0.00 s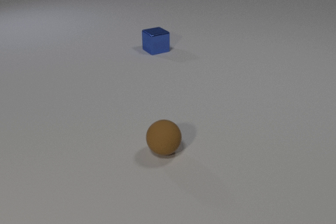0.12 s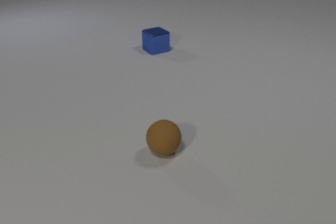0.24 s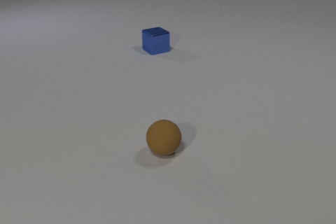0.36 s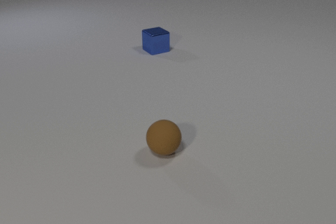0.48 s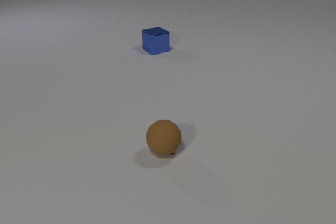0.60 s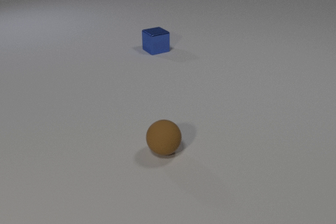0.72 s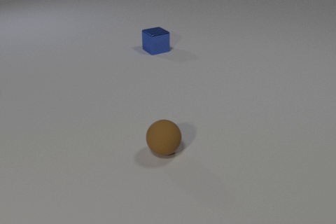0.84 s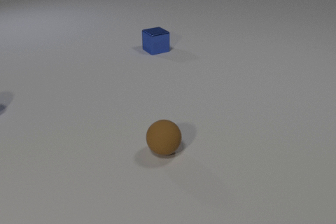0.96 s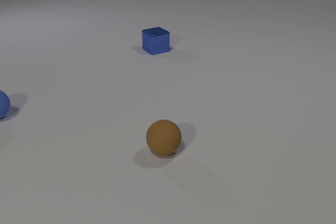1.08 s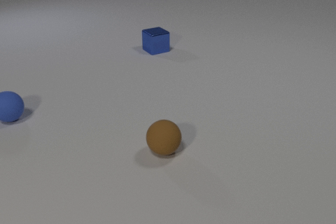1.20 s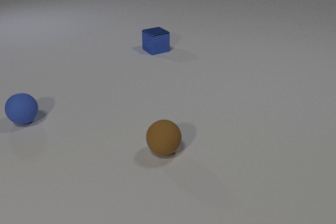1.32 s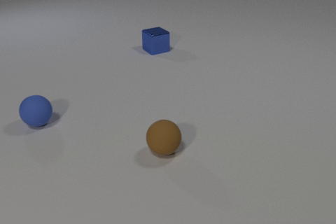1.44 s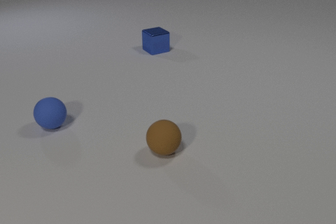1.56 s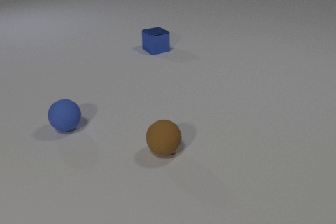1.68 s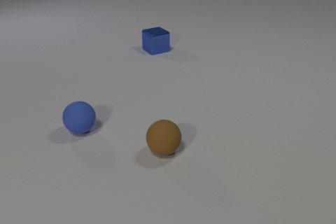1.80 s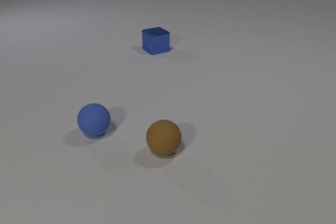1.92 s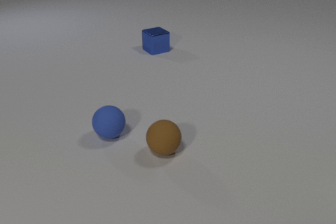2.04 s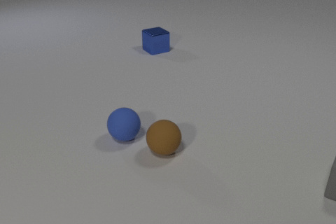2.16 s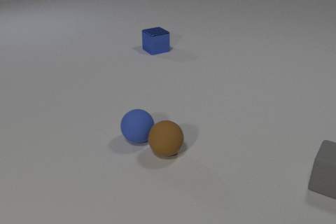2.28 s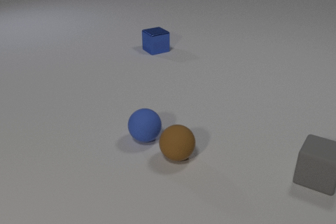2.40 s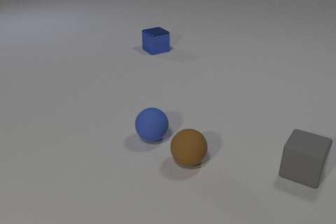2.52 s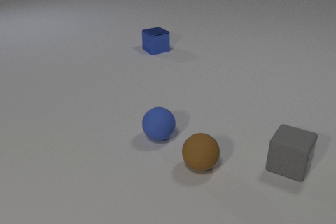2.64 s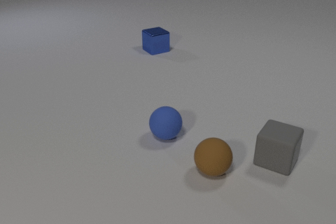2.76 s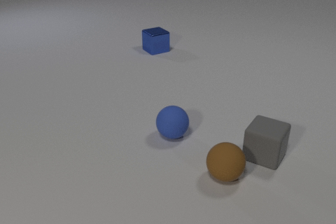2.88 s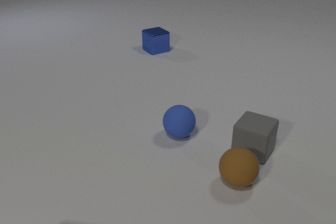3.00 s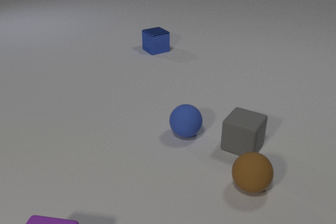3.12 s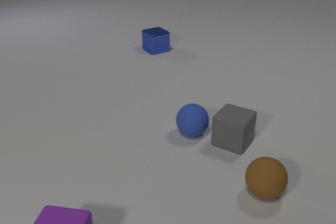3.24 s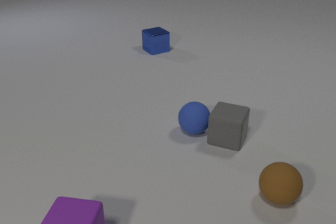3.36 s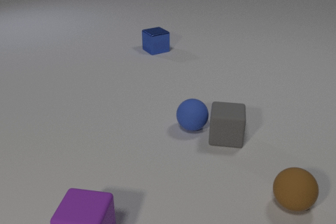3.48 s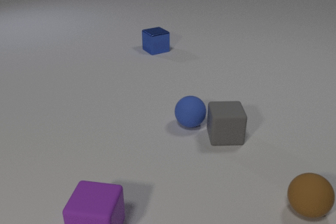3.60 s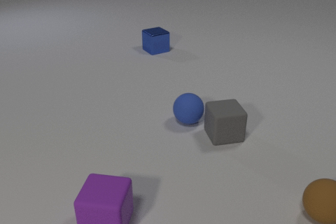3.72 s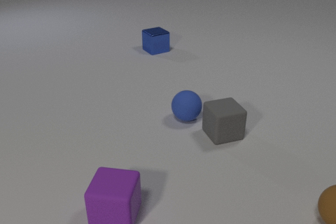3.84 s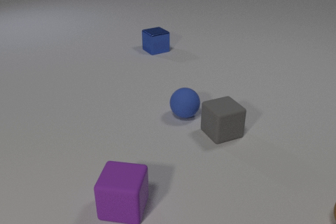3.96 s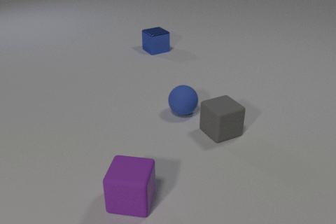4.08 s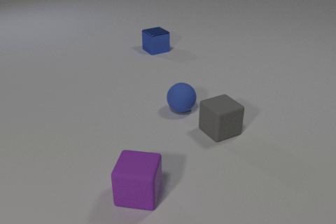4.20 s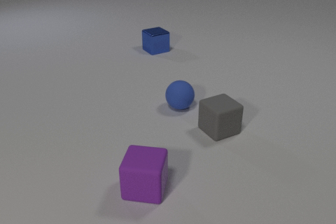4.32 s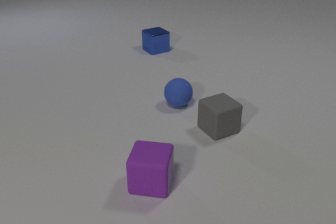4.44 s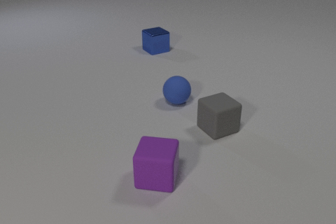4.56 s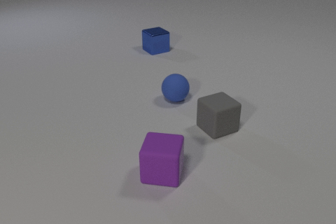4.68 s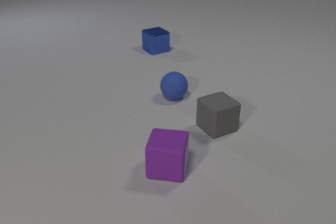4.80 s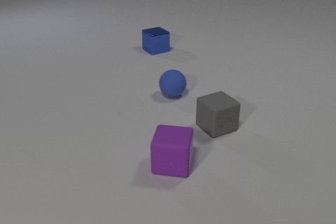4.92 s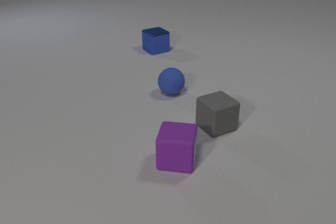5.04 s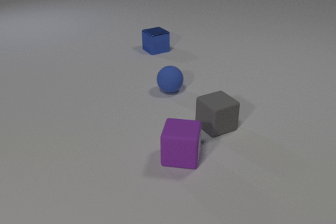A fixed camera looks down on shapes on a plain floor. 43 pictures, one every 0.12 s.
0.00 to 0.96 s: The blue rubber sphere comes in at the left edge, rolls to the right and toward the camera.
0.96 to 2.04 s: The blue rubber sphere rolls to the right and toward the camera. The gray rubber cube comes in at the right edge, slides to the left.
2.04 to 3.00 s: The blue rubber sphere rolls to the right. The brown rubber sphere rolls to the right and toward the camera. The gray rubber cube slides to the left and away from the camera. The purple rubber cube comes in at the bottom edge. The blue rubber sphere and the brown rubber sphere collide.
3.00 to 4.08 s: The blue rubber sphere rolls away from the camera. The brown rubber sphere rolls to the right, leaves at the right edge. The gray rubber cube slides away from the camera and to the left, spins counterclockwise seen from above by about 60 degrees, its near face sliding to the right. The purple rubber cube slides to the right and away from the camera. The blue rubber sphere and the gray rubber cube collide.
4.08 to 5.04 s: The blue rubber sphere rolls away from the camera. The gray rubber cube slides away from the camera. The purple rubber cube slides away from the camera and to the right.
Are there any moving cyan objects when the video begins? no.
What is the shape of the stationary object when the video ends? cube.
What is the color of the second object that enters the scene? gray.
